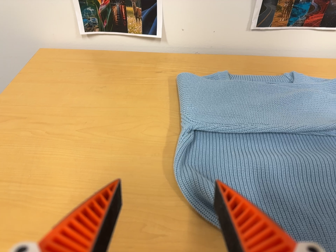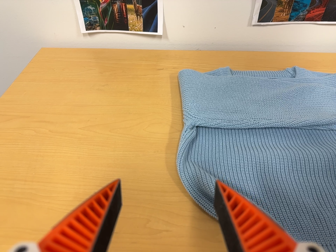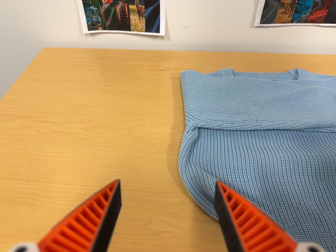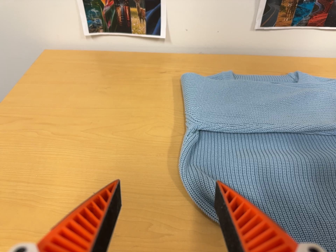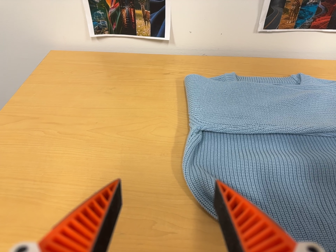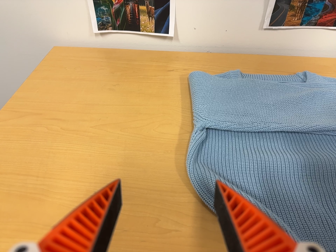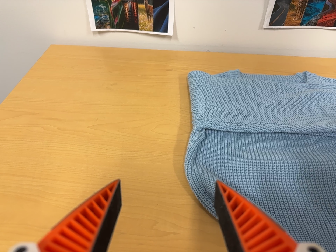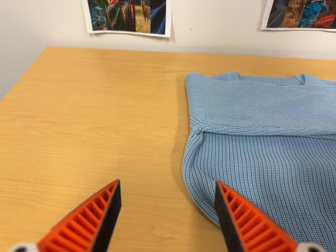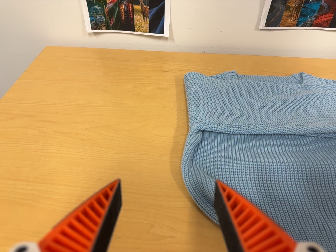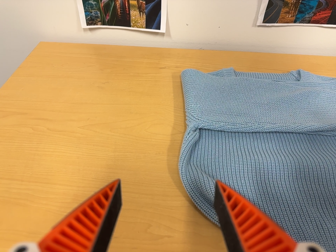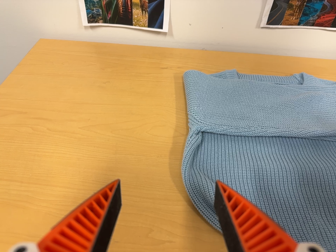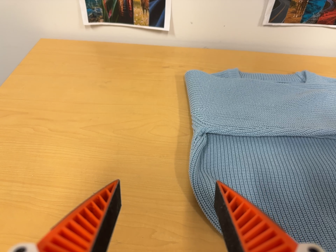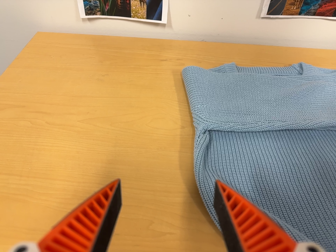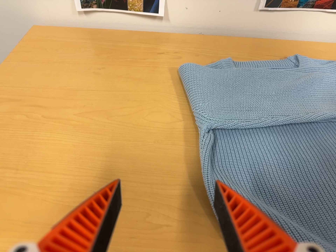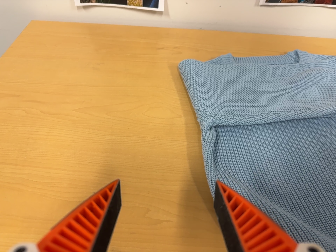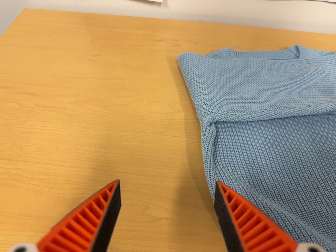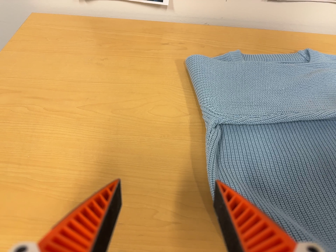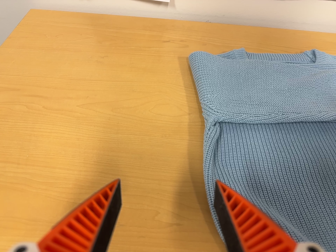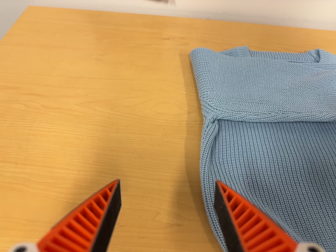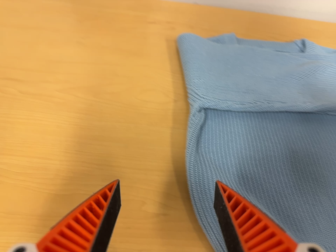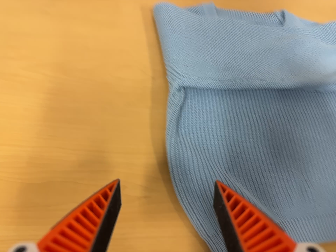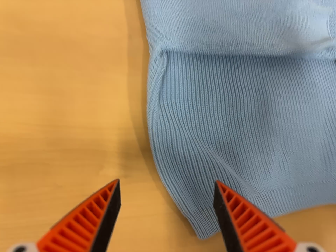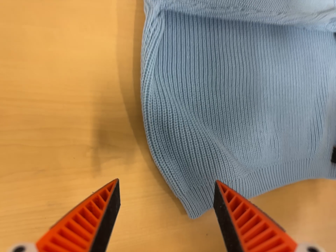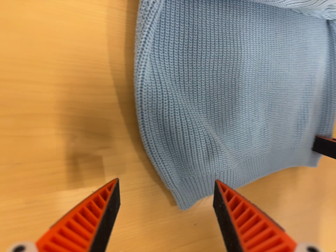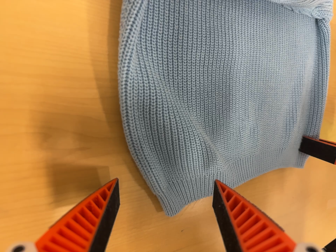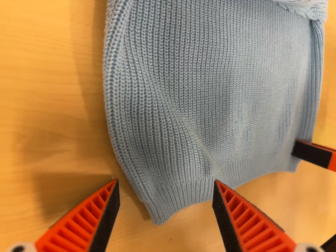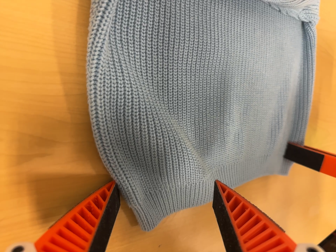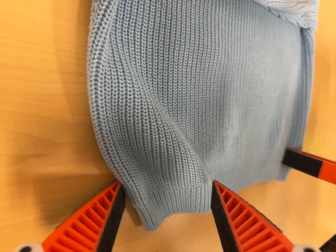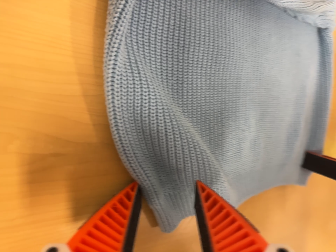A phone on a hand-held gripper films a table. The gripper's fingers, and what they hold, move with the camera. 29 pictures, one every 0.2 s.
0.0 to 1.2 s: The camera keeps its place and its aim.
1.2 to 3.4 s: The camera shifts only a little, or ends up much as it began.
3.4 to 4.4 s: The camera pans to its right by about 25 degrees. It travels toward the top of its view, forward and to its left, about 14 cm. Its aim tips toward the bottom of its view by about 35 degrees, and the scene shifts upward.
4.4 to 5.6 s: The camera pans to its right by about 15 degrees. It travels forward, about 8 cm, so what stands in front looms larger.
The film runs forward here.
